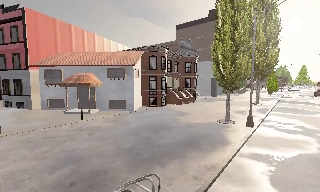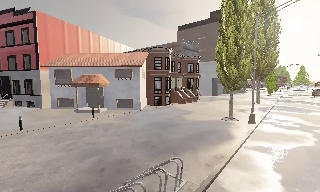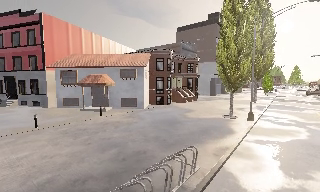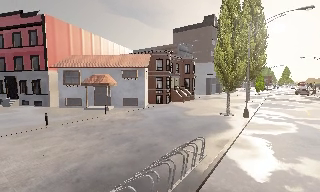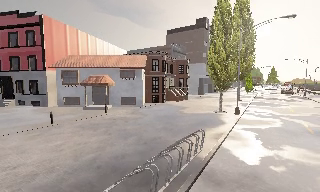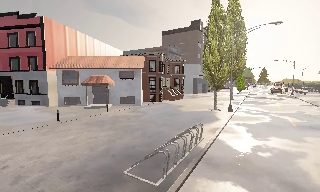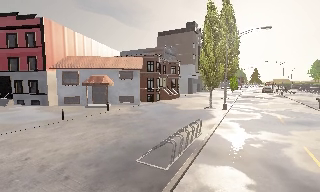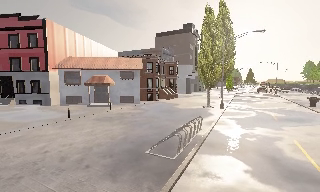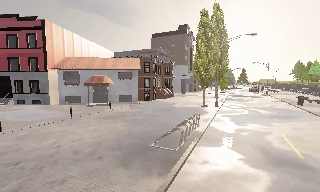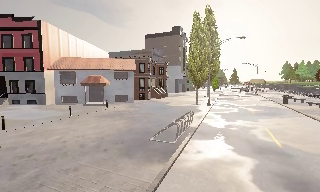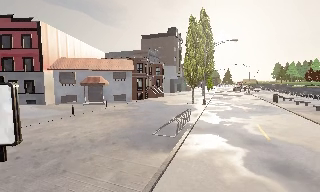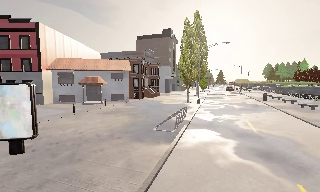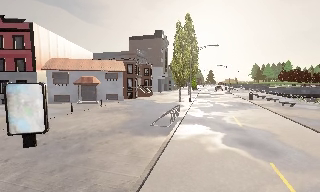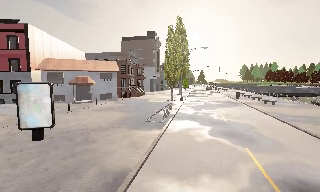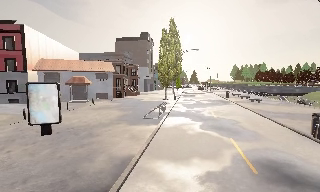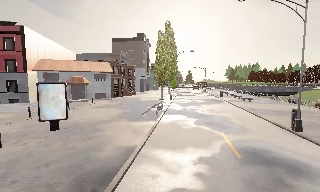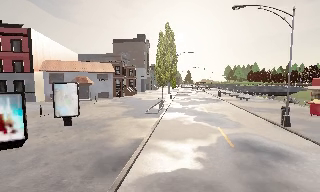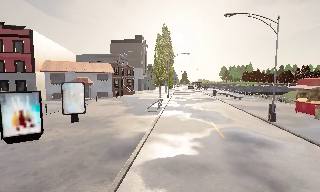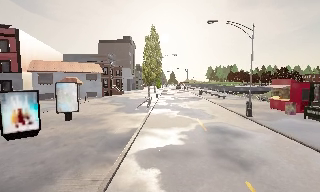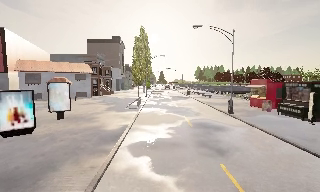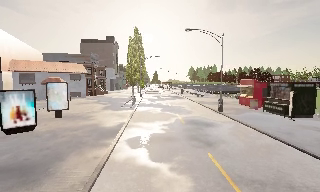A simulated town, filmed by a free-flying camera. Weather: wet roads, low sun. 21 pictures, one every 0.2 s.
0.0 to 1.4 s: The camera pans to its right, which is clockwise from overhead, by about 10 degrees. It travels backward and to its left, about 7 m, so what stands in front gets smaller.
1.4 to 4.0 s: The camera pans to its right, which is clockwise from overhead, by about 30 degrees. It travels backward, about 12 m.
The film runs forward here.
